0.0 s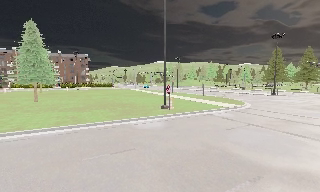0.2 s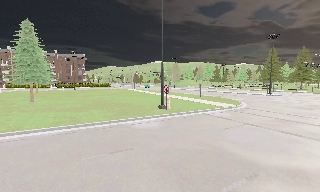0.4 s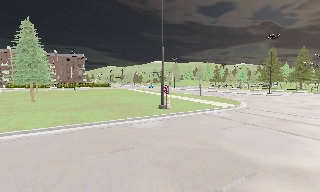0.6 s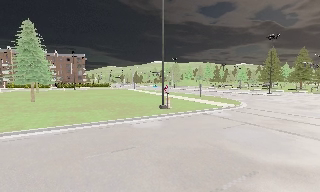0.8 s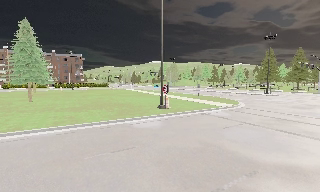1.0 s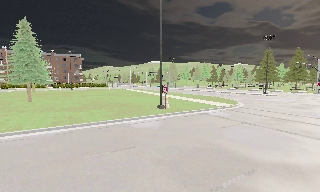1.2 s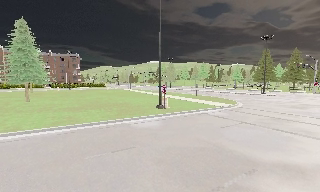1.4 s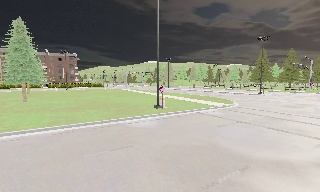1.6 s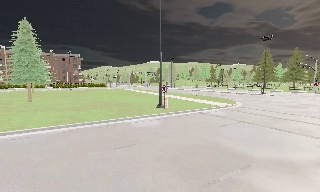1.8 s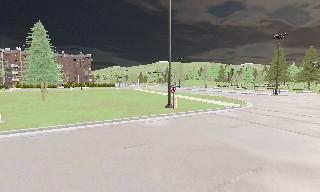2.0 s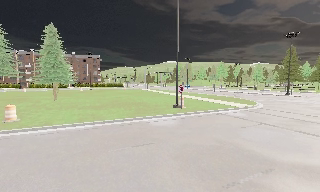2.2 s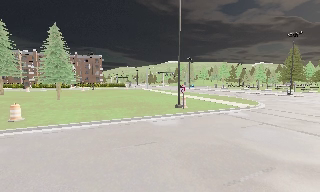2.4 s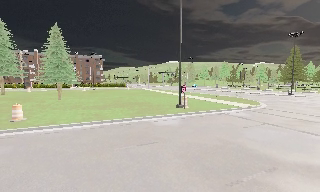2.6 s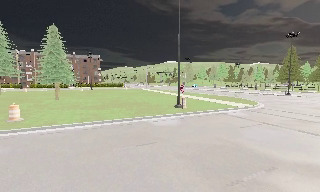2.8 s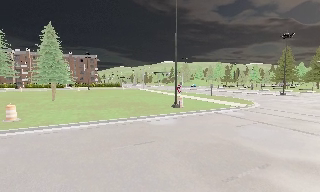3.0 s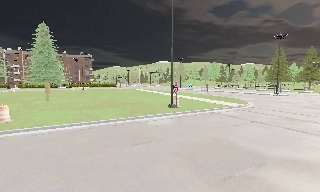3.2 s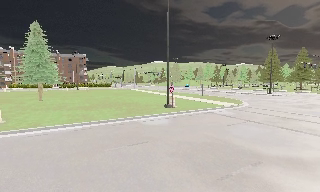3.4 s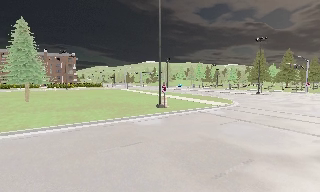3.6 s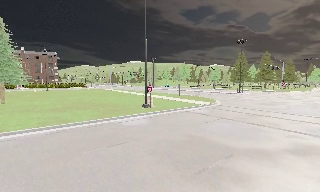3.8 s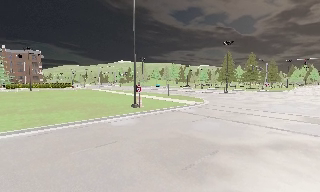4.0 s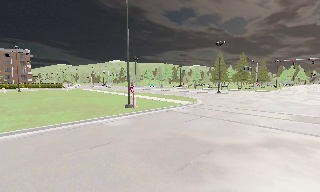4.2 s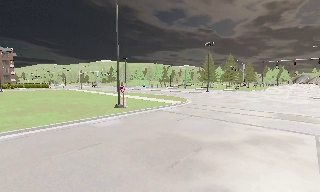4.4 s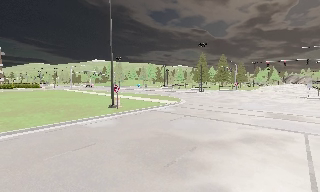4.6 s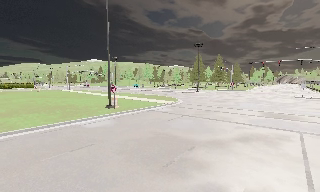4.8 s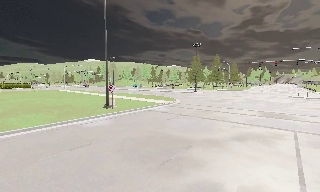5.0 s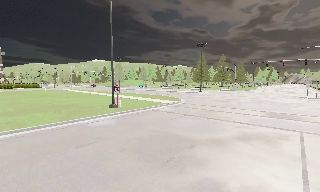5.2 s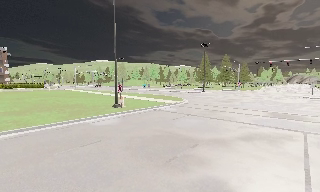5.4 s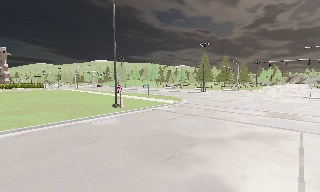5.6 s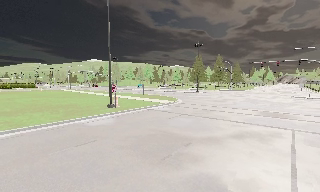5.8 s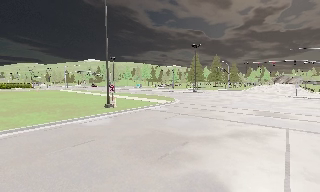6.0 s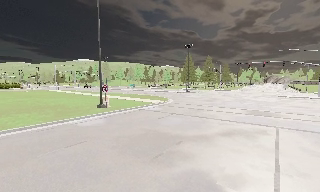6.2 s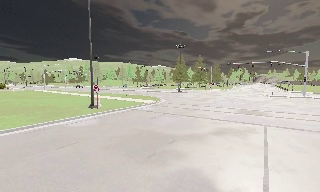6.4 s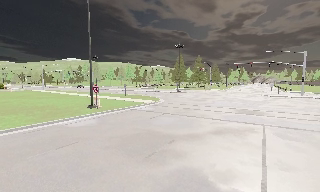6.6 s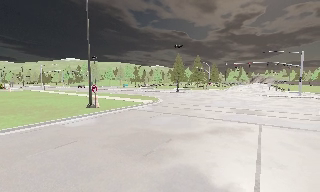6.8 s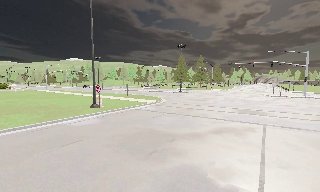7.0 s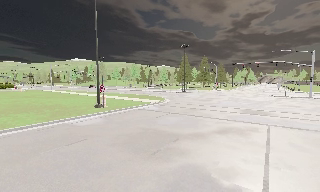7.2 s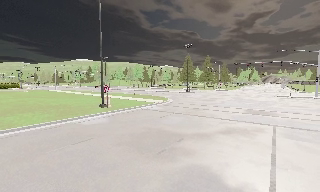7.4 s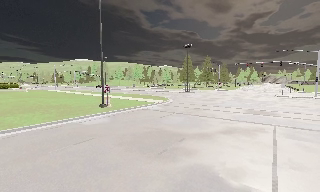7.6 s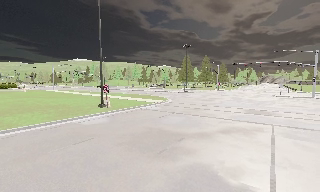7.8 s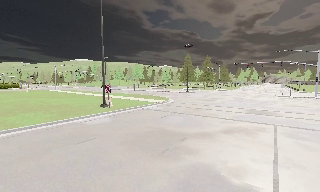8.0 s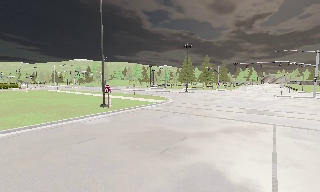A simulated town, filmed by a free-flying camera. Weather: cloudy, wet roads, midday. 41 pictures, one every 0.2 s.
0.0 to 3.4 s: The camera travels backward and to its left, about 1 m, so what stands in front gets smaller.
3.4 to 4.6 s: The camera pans to its right, which is clockwise from overhead, by about 20 degrees.
4.6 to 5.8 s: The camera travels backward, about 0.5 m, so what stands in front gets smaller.
5.8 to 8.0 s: The camera shifts only a little, or ends up much as it began.
The film runs backward here.
